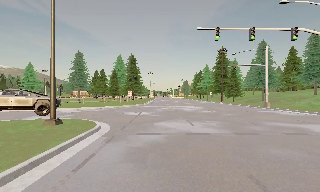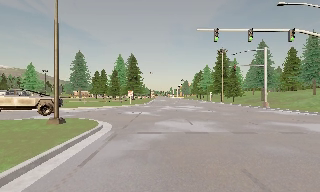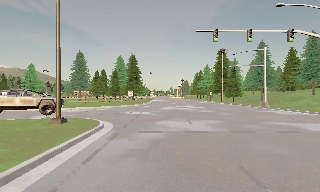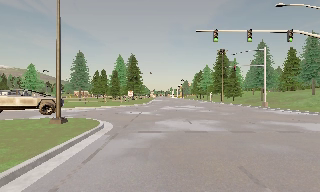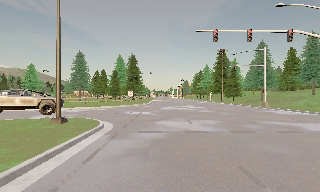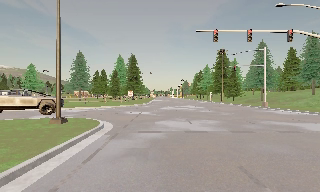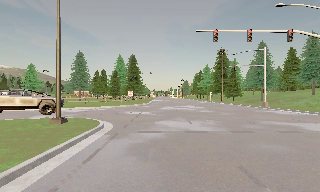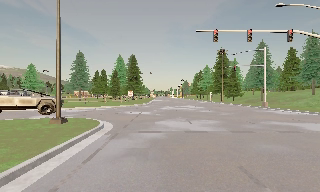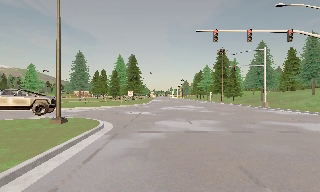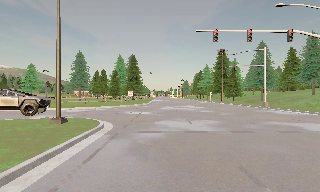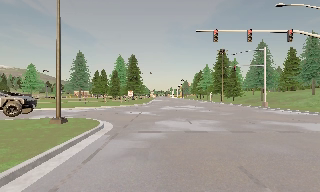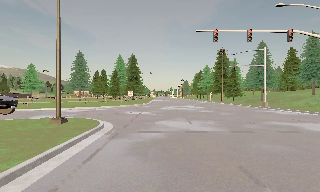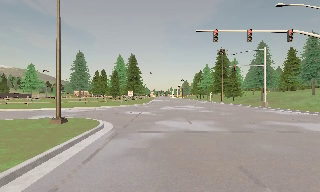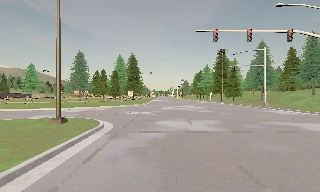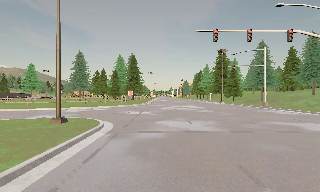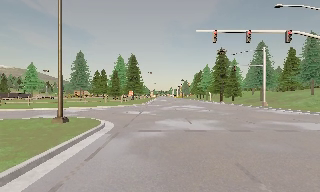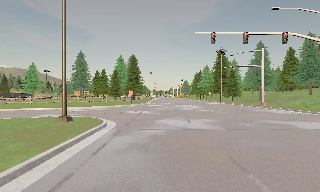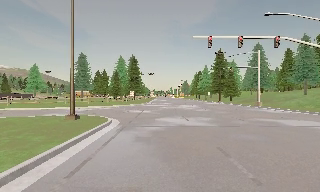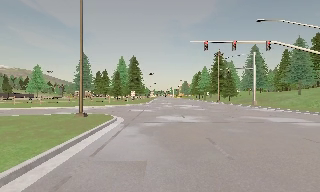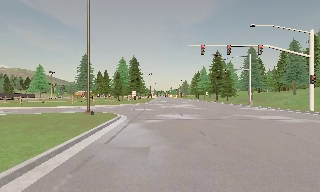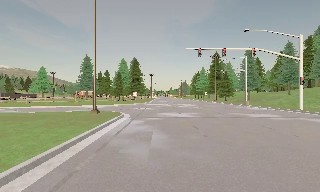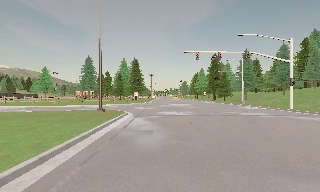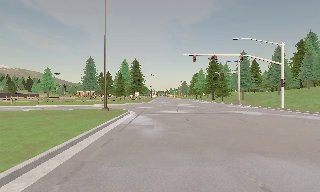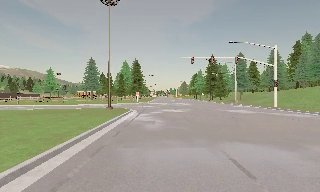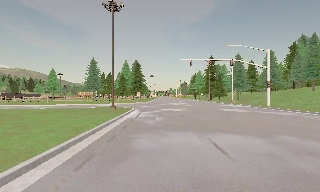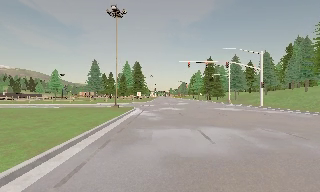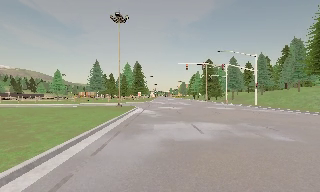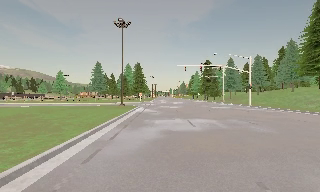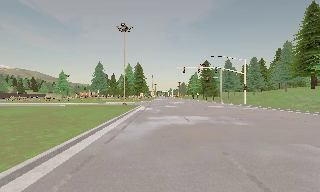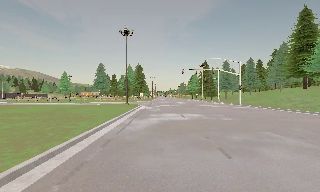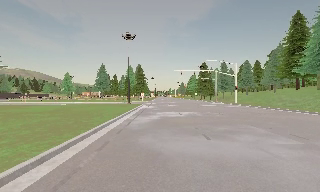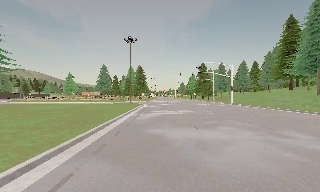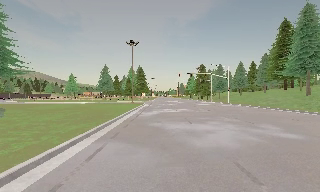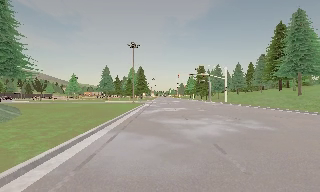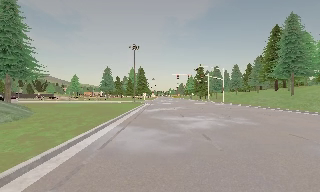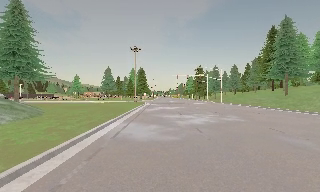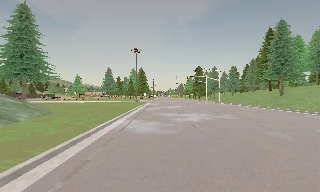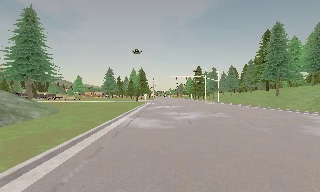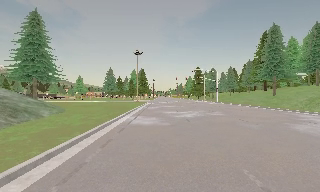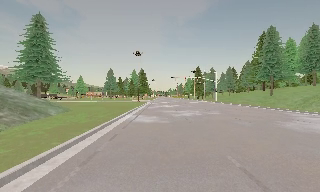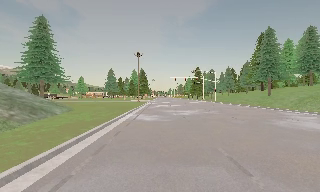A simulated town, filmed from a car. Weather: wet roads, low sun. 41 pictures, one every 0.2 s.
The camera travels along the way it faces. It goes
backward.
0.0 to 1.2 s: The camera shifts only a little, or ends up much as it began.
1.2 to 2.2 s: The camera keeps its place and its aim.
2.2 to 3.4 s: The camera travels backward, about 1.5 m, so what stands in front gets smaller. It gains speed.
3.4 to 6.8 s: The camera travels backward, about 25 m, so what stands in front gets smaller.
6.8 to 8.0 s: The camera travels backward, about 6 m, so what stands in front gets smaller. It loses speed.
The film runs backward here.
